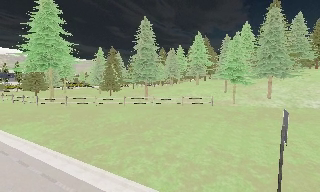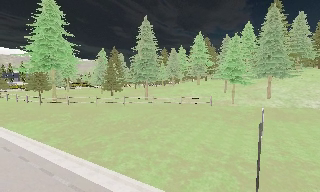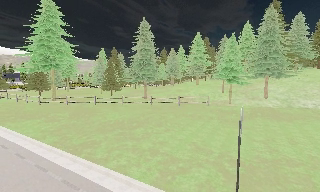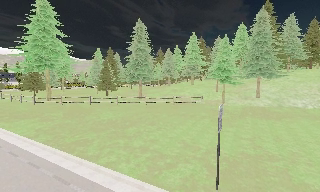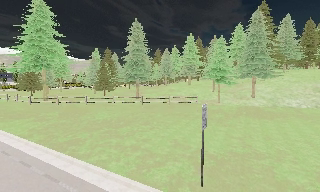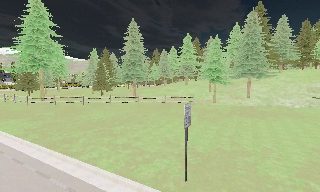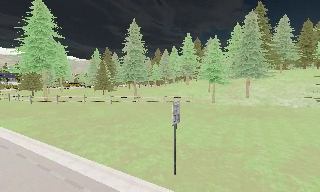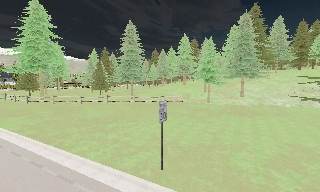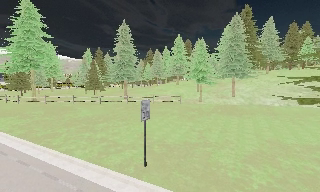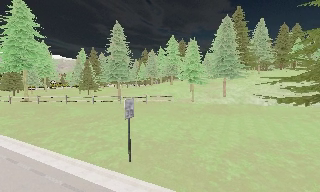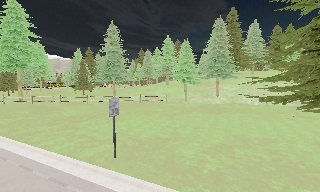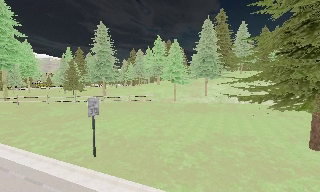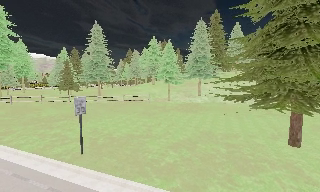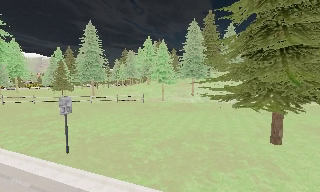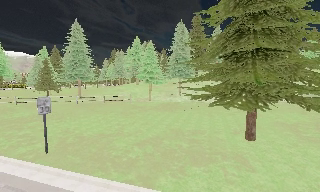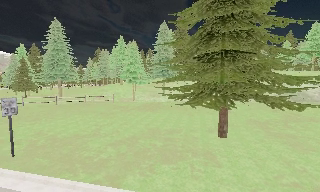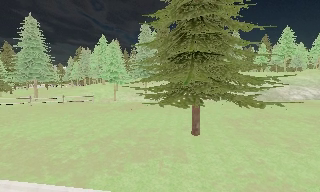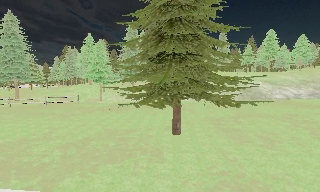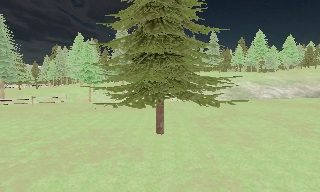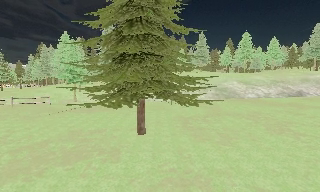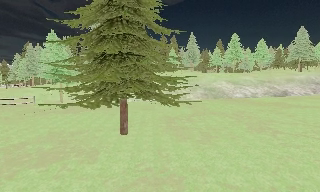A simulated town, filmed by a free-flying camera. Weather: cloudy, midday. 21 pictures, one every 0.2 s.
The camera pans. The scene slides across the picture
to the left.
The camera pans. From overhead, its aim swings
clockwise.
0.0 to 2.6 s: The camera travels to its right and backward, about 7 m, so close, fixed things drift to the left.
2.6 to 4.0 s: The camera swings to its right by about 25 degrees, and the scene slides to the left. It travels to its right, about 4.5 m, so close, fixed things drift to the left.
The film runs backward here.
